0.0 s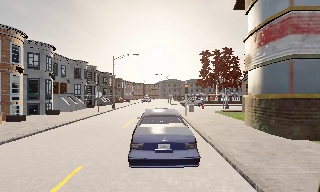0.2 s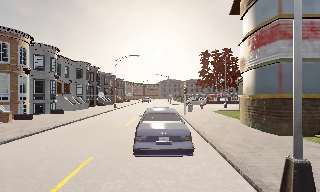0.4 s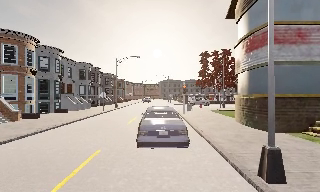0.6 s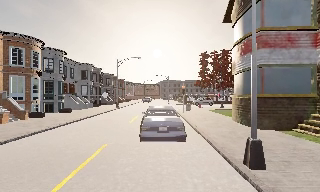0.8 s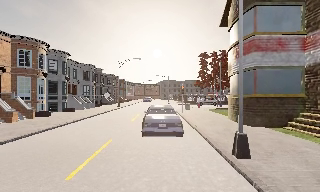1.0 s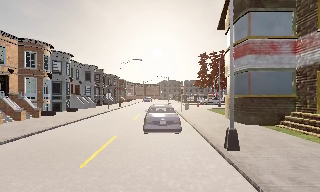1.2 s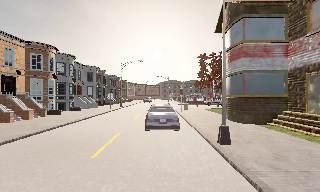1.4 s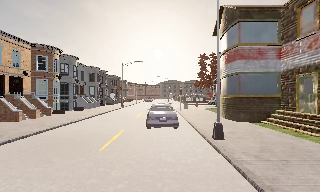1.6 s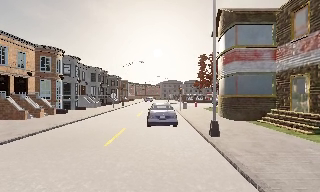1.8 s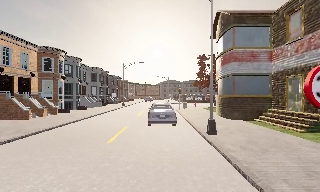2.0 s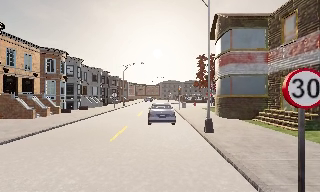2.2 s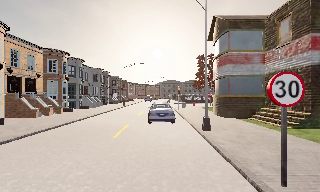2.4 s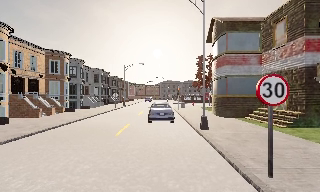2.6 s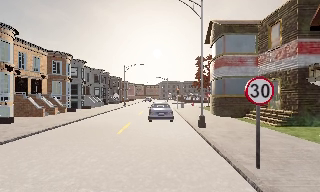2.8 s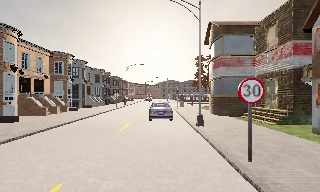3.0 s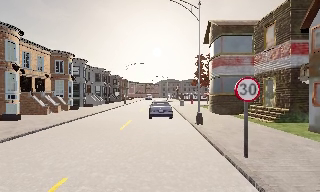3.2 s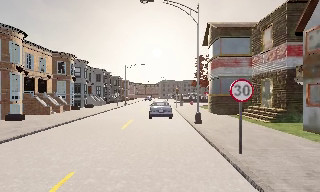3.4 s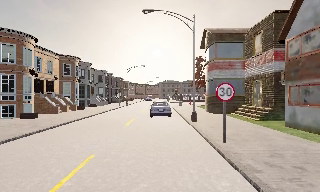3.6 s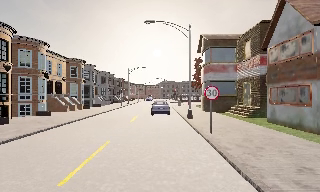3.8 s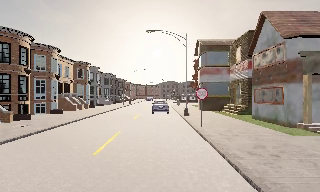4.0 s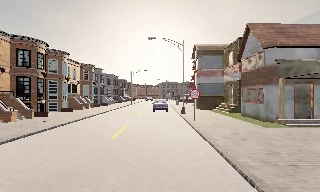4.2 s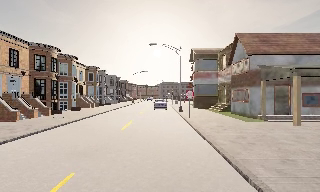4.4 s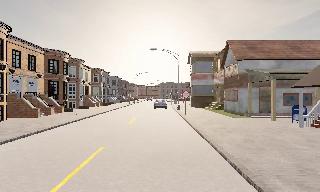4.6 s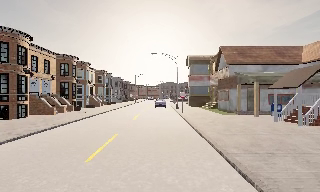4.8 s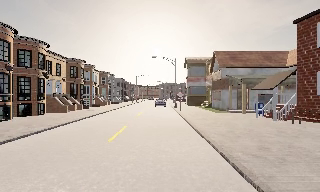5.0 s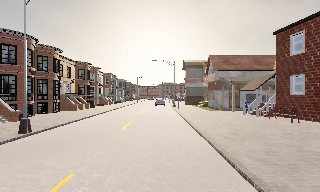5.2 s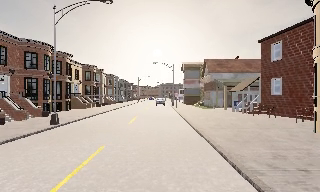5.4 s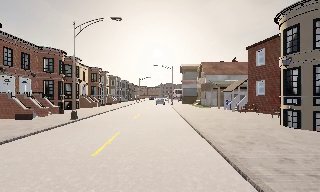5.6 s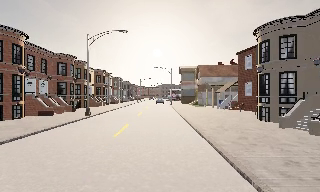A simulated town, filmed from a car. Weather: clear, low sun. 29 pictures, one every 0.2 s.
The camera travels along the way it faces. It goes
backward.
0.0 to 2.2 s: The camera travels backward, about 6 m, so what stands in front gets smaller. It loses speed.
2.2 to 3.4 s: The camera travels backward, about 3 m, so what stands in front gets smaller. It gains speed.
3.4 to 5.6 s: The camera travels backward, about 20 m, so what stands in front gets smaller.
The film runs backward here.
